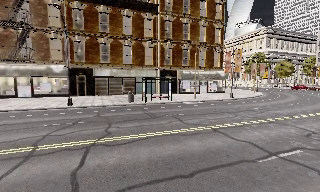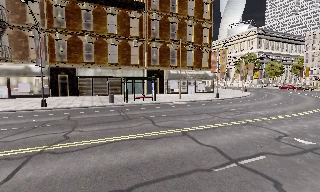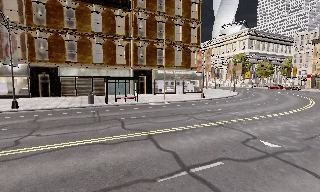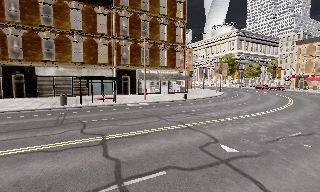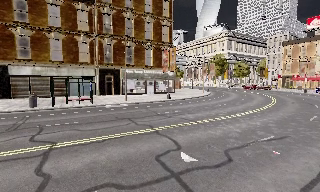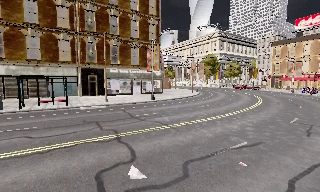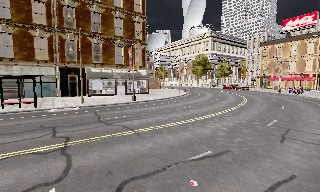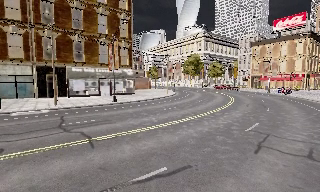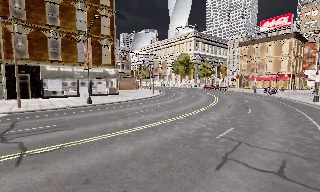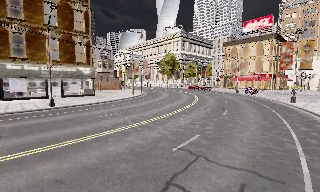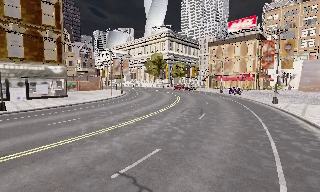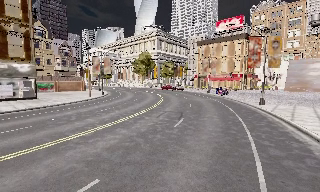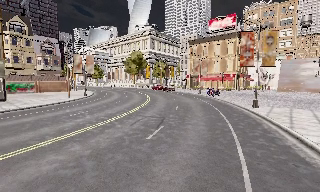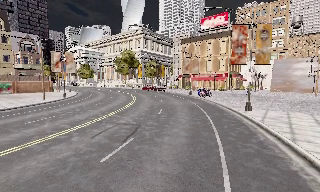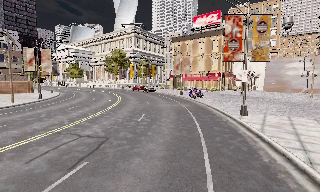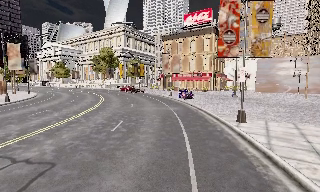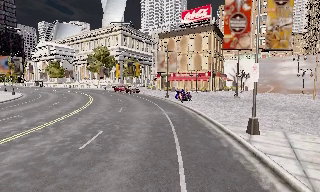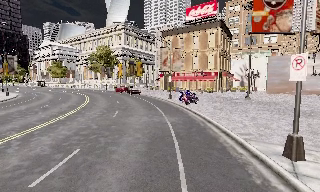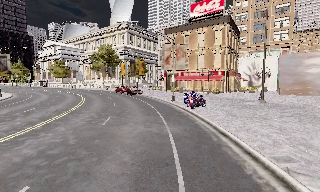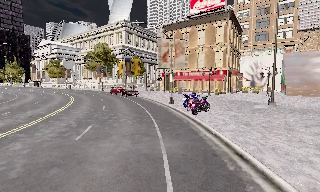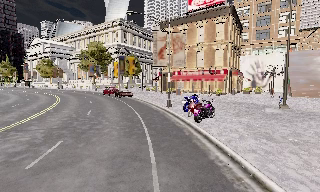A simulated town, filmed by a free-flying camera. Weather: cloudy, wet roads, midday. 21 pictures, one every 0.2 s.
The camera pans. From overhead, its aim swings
clockwise.
The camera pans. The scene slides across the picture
to the left.
0.0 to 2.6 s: The scene slides to the left, as the camera pans about 30 degrees to its right. It travels to its right and forward, about 25 m, so close, fixed things drift to the left.
2.6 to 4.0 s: The camera travels forward, about 15 m, so what stands in front looms larger.
The film runs forward here.
